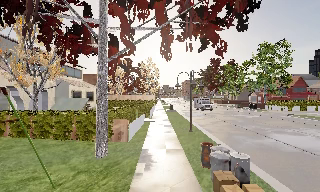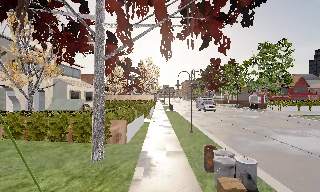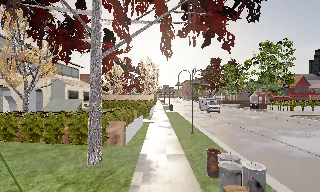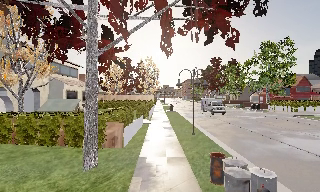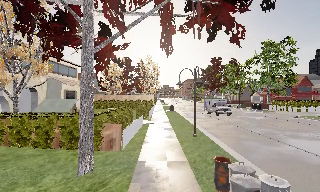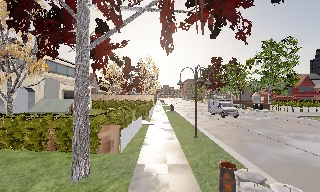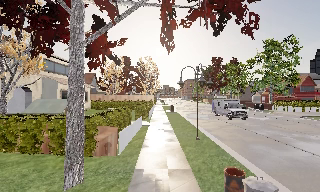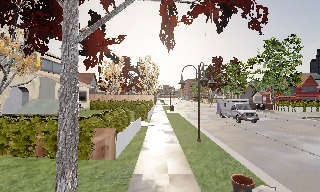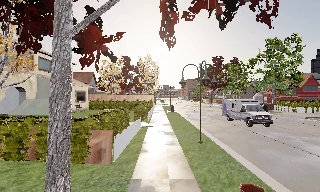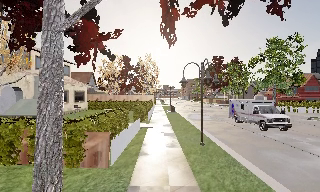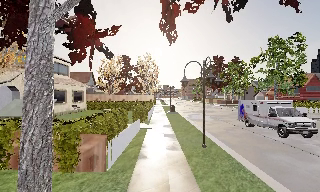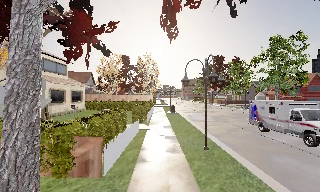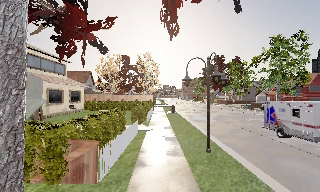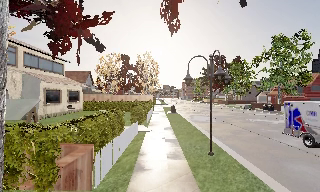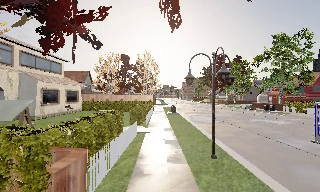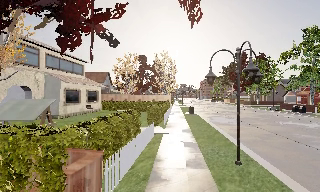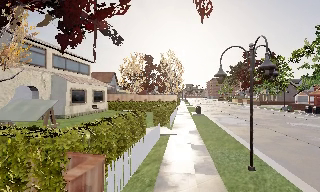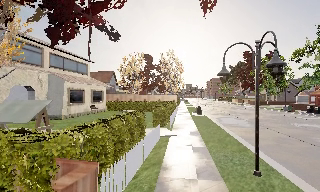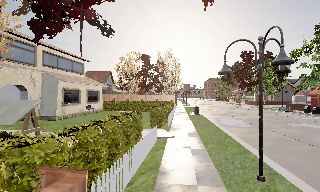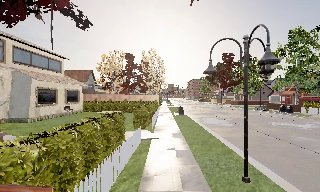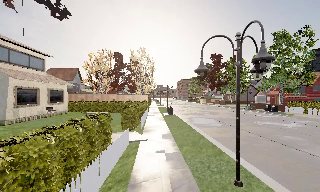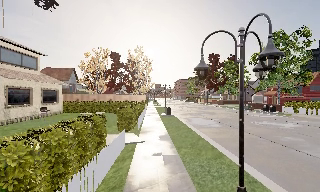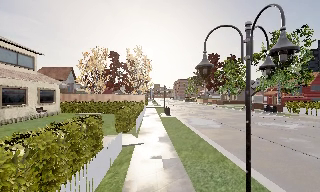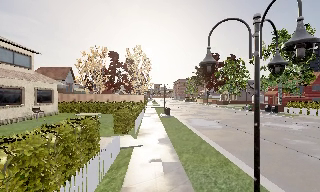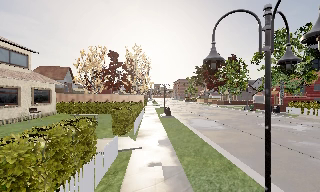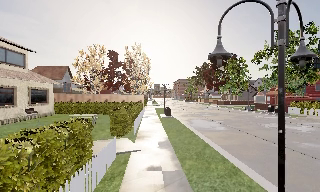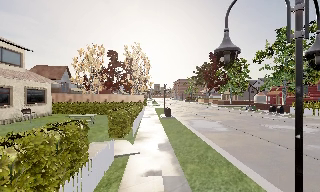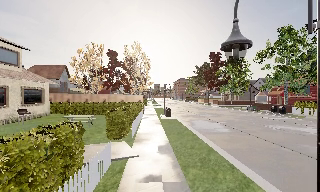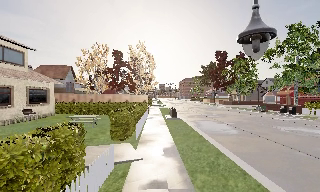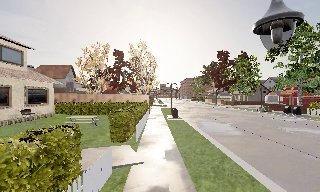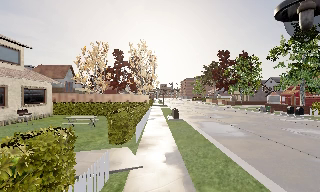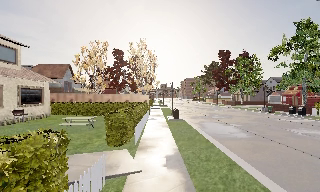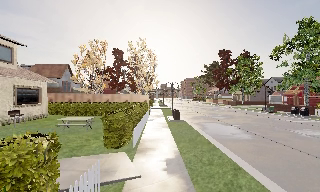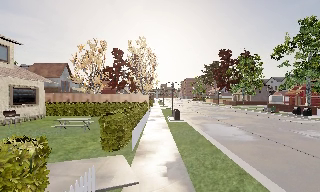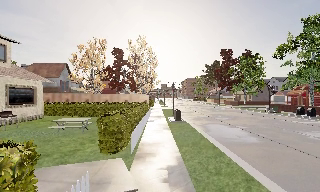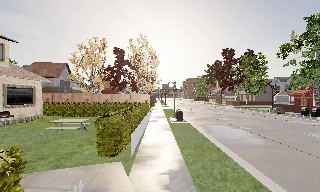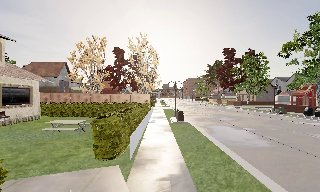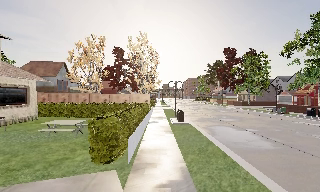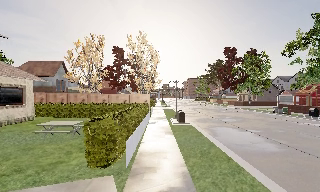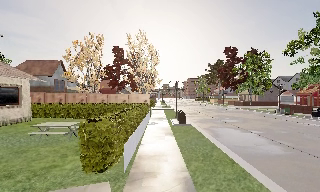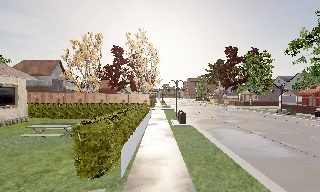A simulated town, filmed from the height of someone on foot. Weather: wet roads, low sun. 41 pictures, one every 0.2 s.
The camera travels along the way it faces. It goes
forward.
0.0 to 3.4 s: The camera travels forward, about 6 m, so what stands in front looms larger.
3.4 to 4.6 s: The scene slides to the left, as the camera pans about 10 degrees to its right. It travels forward, about 2 m, so what stands in front looms larger.
4.6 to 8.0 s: The camera travels forward, about 6 m, so what stands in front looms larger.
The film runs forward here.
